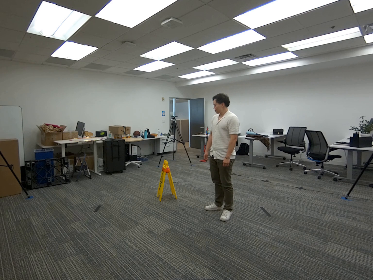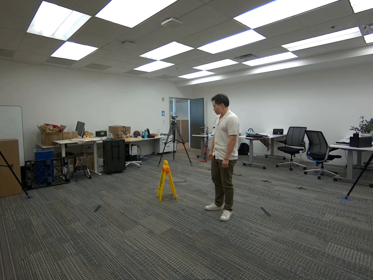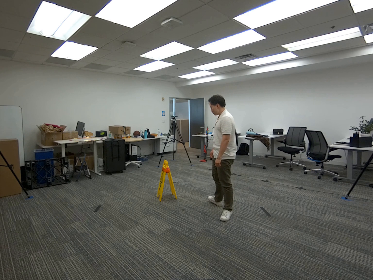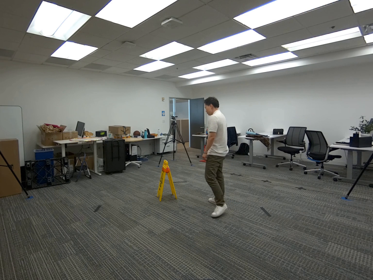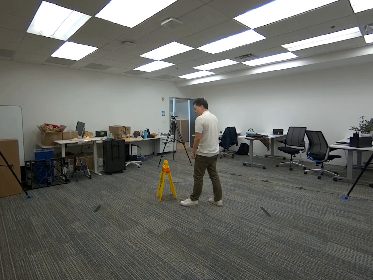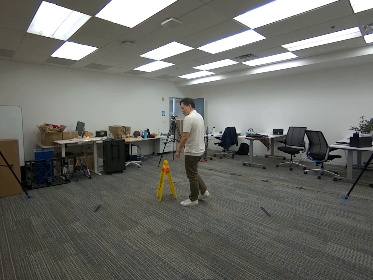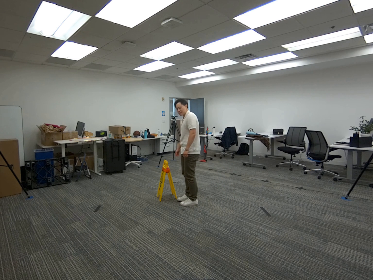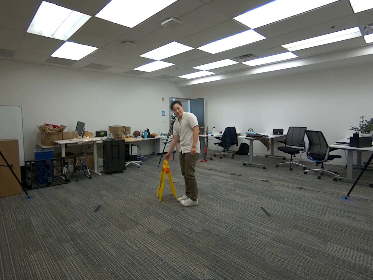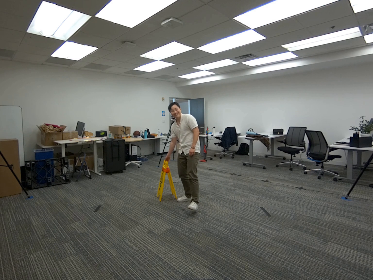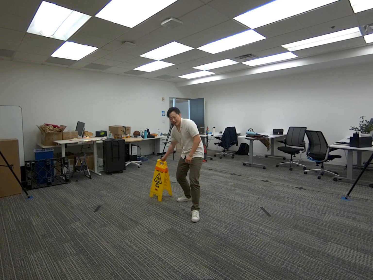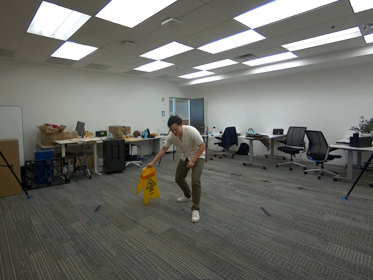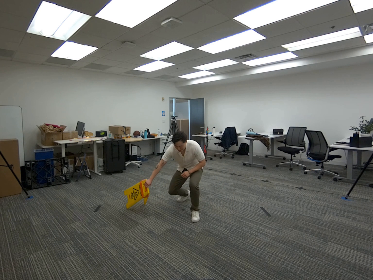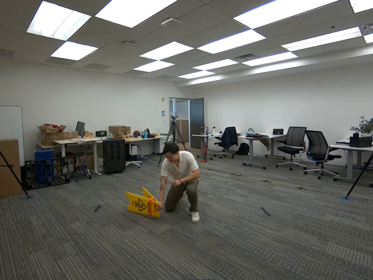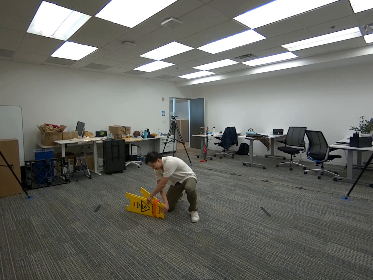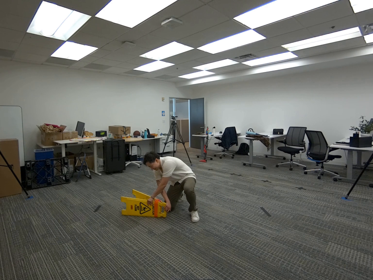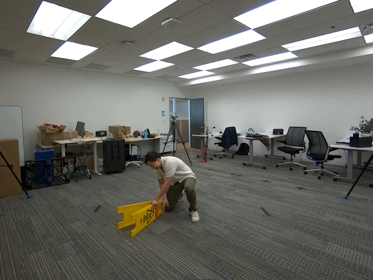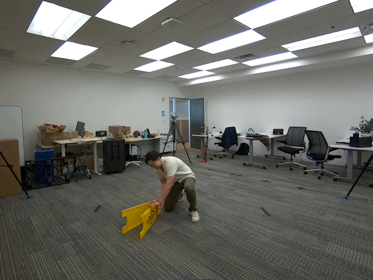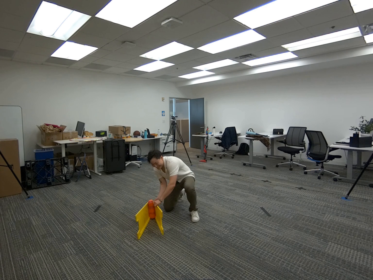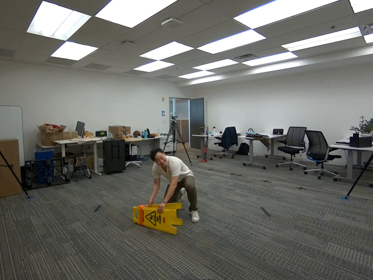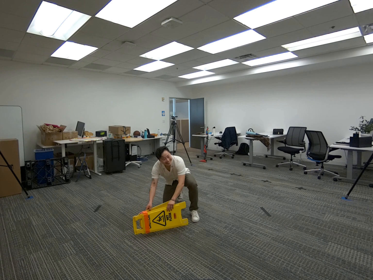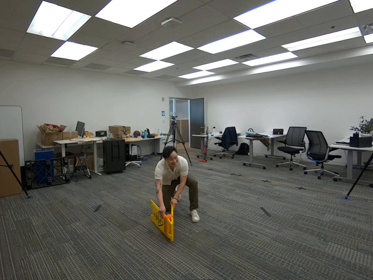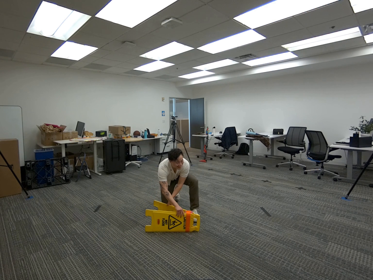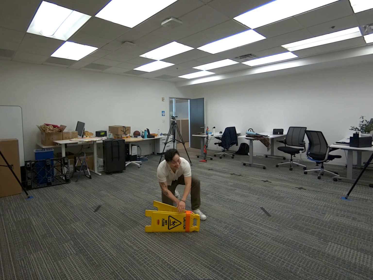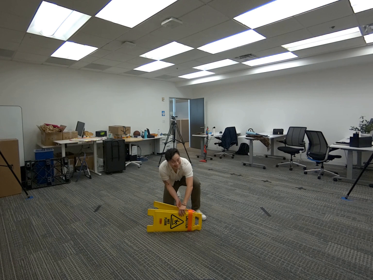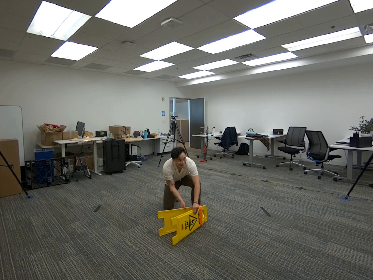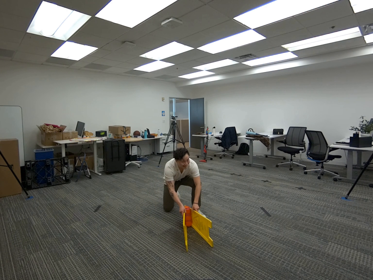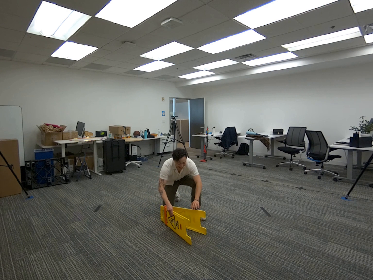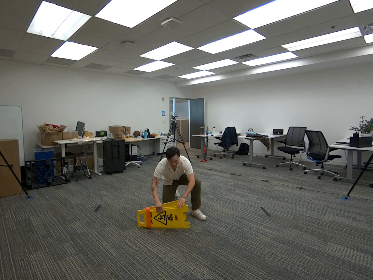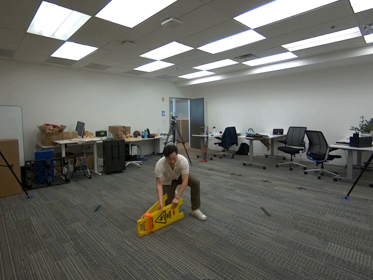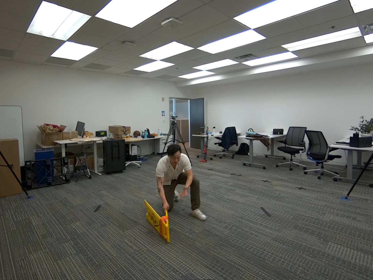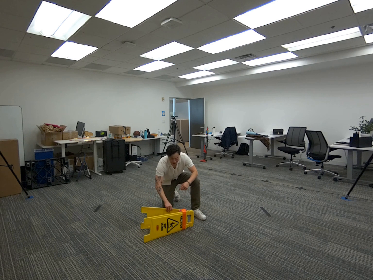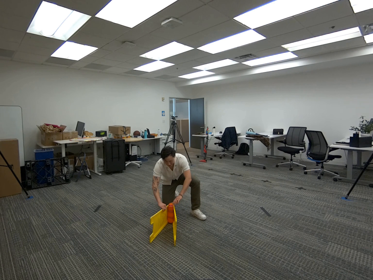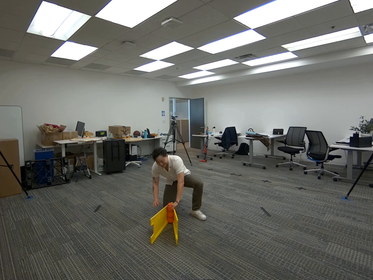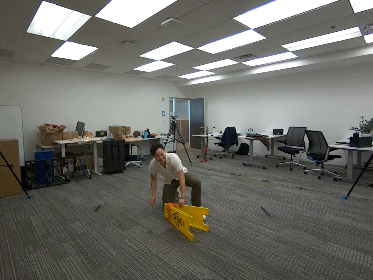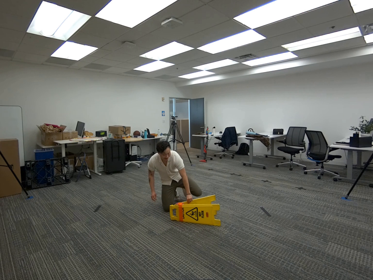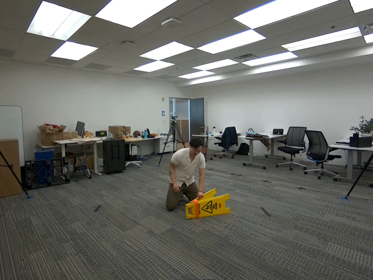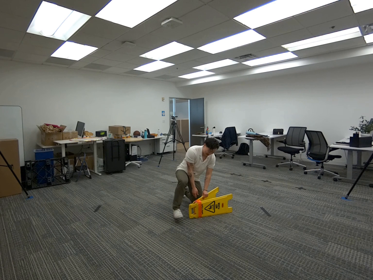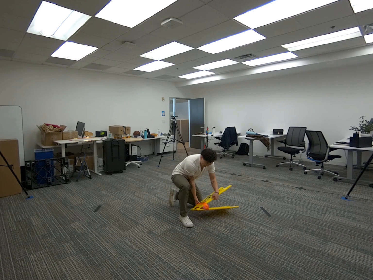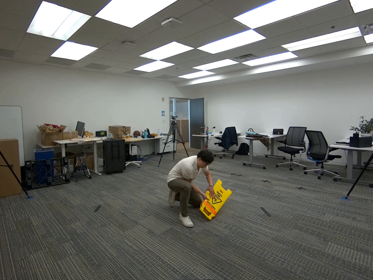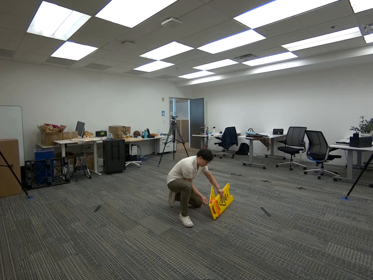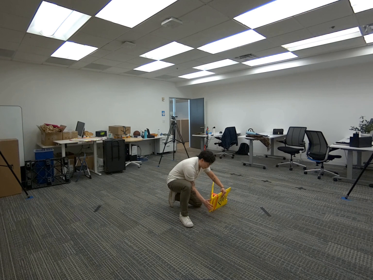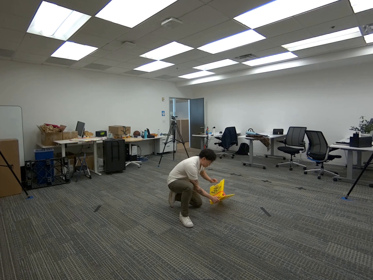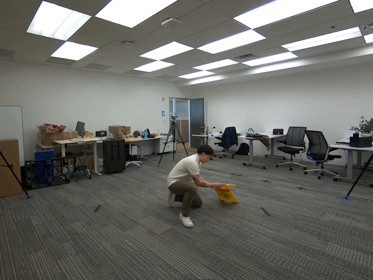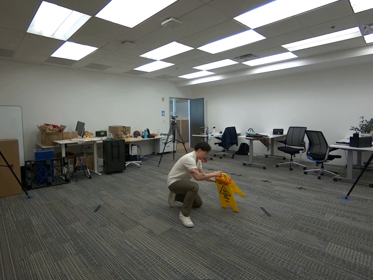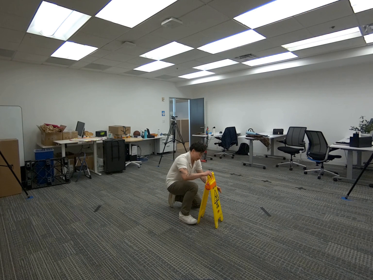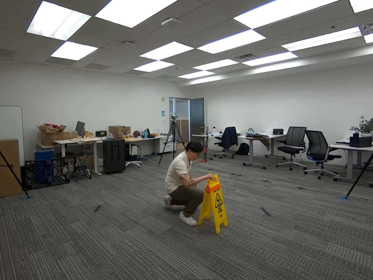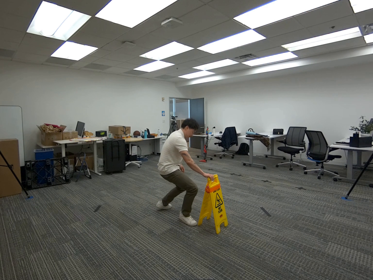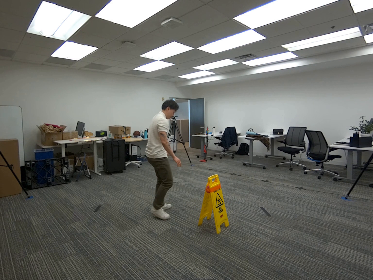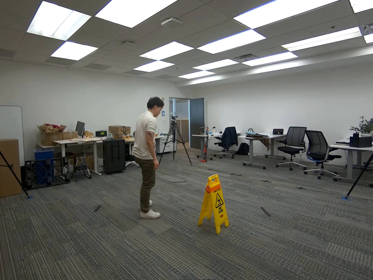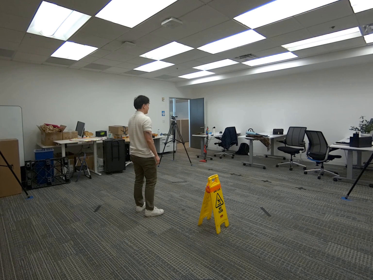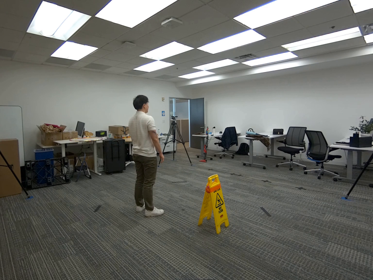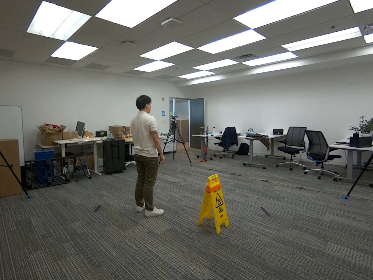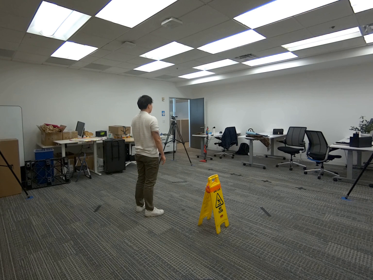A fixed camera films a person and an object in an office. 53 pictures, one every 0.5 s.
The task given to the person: Walk to the wet floor sign and use one hand to lower it to the ground. While holding the sign, begin rotating it, using your other hand for support as needed. Continue rotating the sign until finished, then place it back upright.
